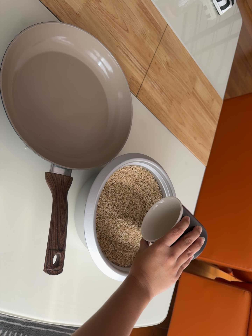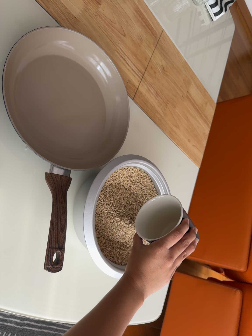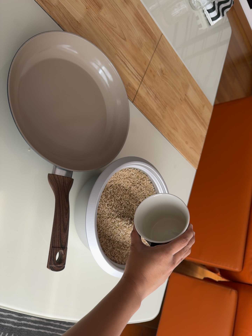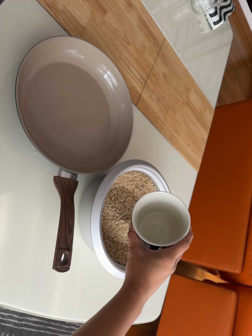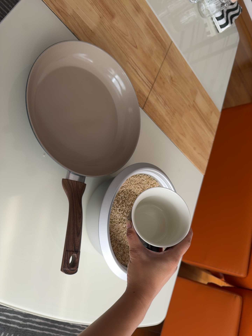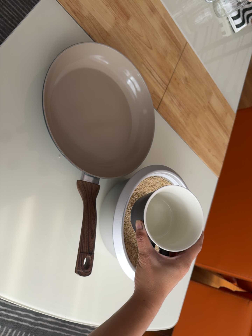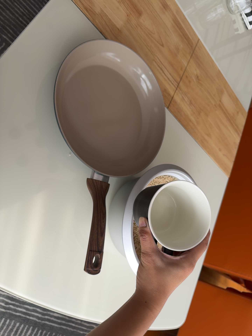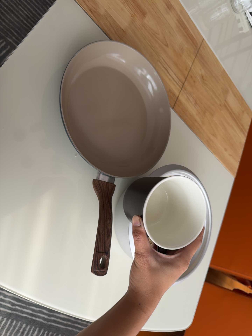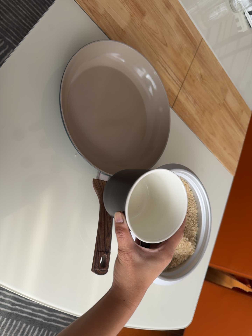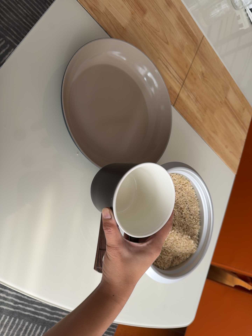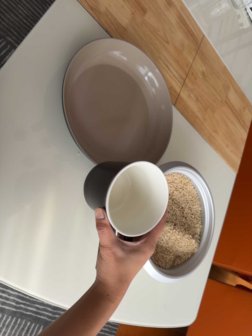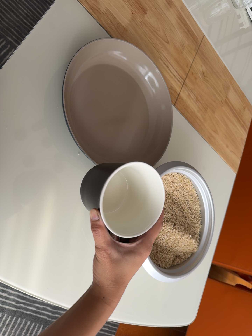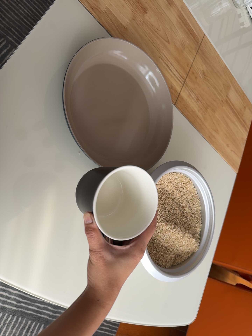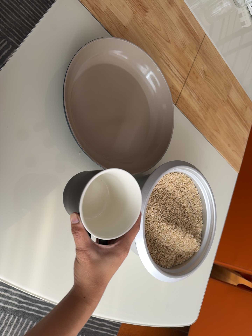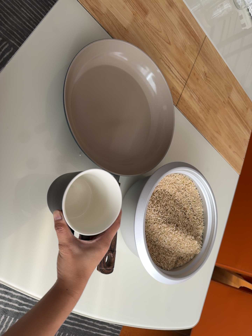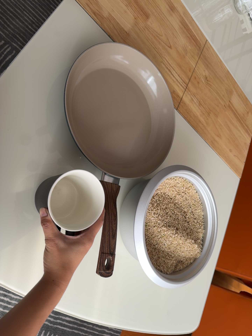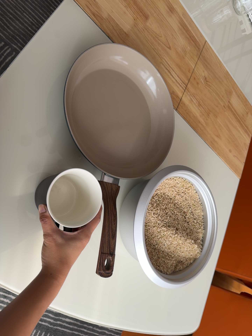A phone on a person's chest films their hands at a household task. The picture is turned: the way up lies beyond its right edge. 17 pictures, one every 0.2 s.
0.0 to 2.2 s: The camera travels to its left, about 7 cm, so close, fixed things drift to the right.
2.2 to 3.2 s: The camera keeps its place and its aim.
The film runs backward here.
